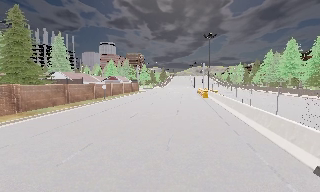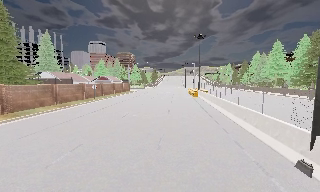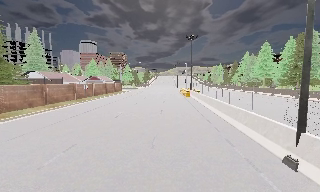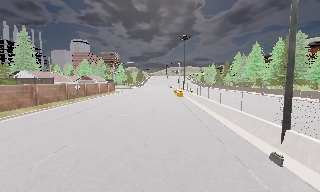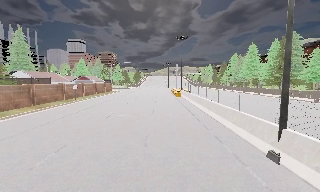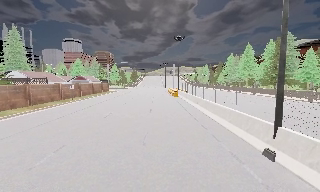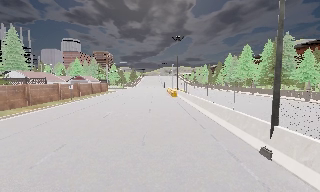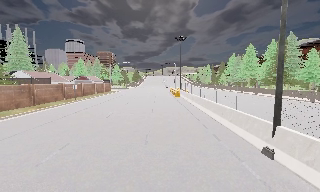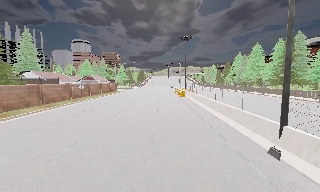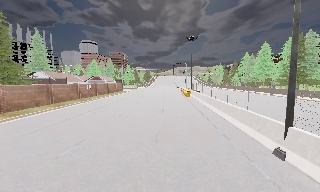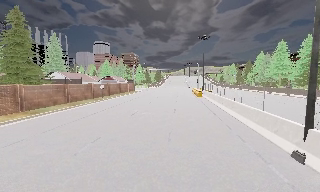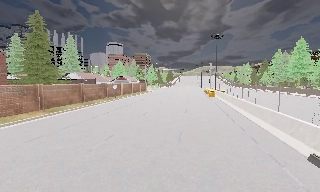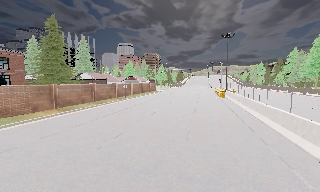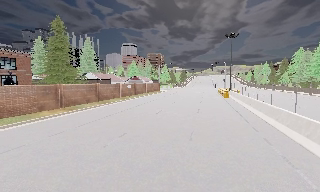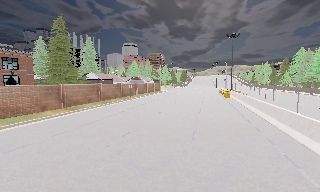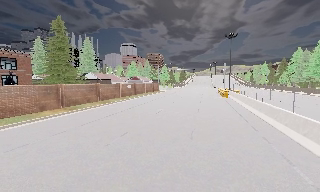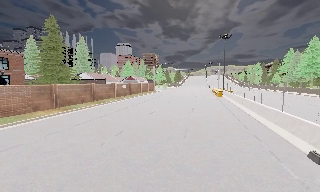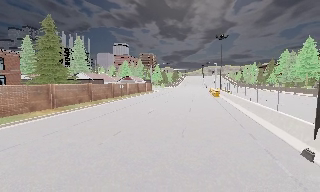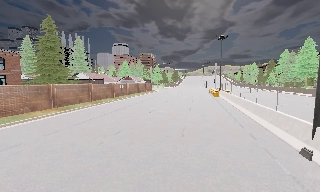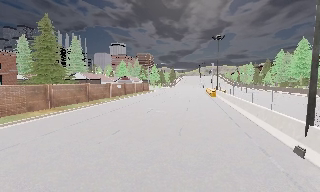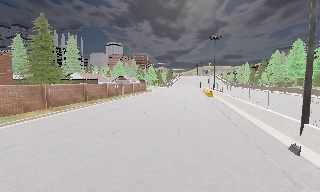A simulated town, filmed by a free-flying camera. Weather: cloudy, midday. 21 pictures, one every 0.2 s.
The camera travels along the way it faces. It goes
backward.
0.0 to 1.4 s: The camera travels backward, about 0.5 m, so what stands in front gets smaller.
1.4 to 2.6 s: The camera pans to its left, which is counterclockwise from overhead, by about 15 degrees. It travels backward, about 0.5 m, so what stands in front gets smaller.
2.6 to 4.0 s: The camera travels backward, about 0.5 m, so what stands in front gets smaller.
The film runs forward here.
